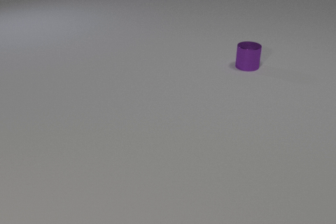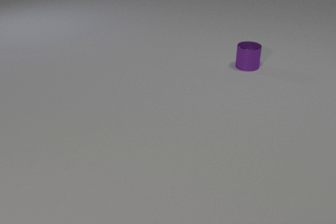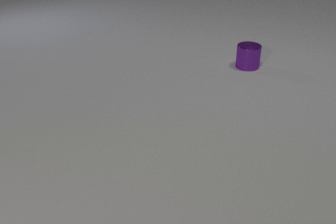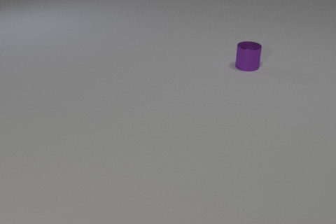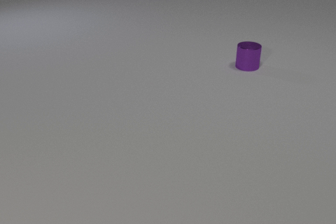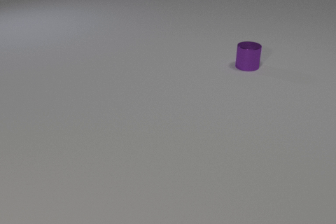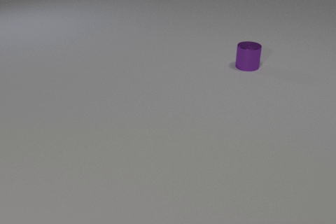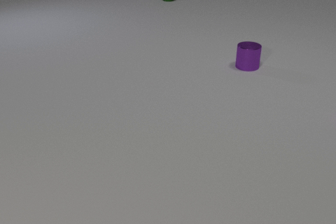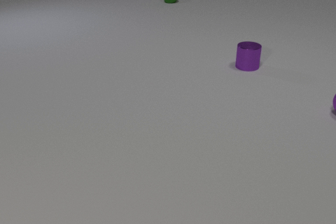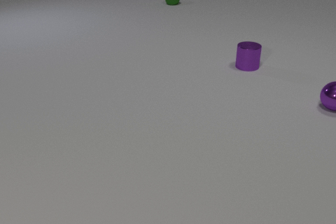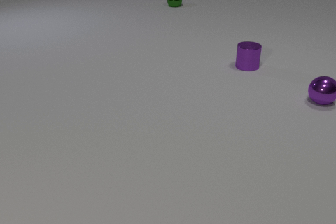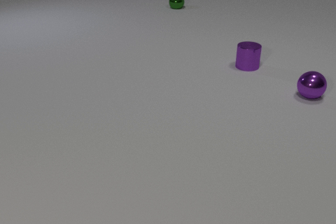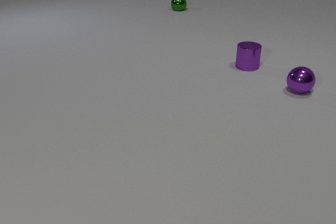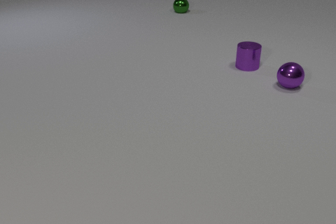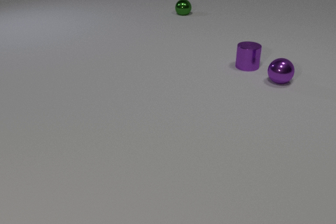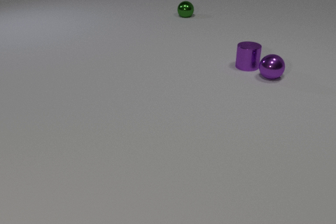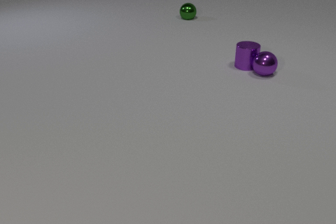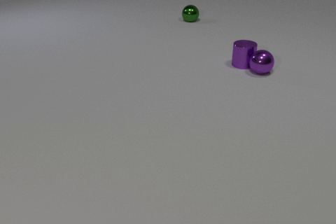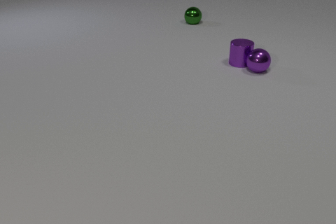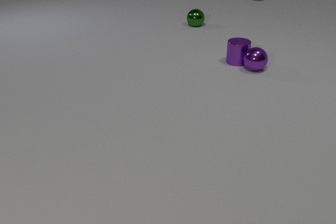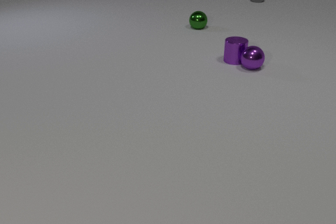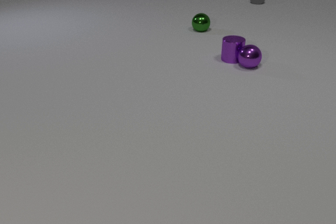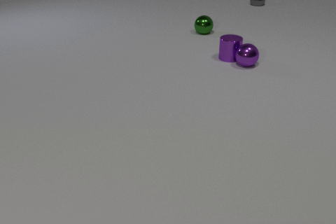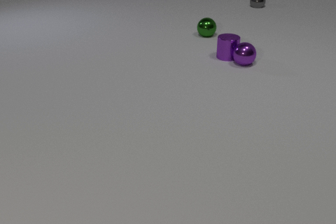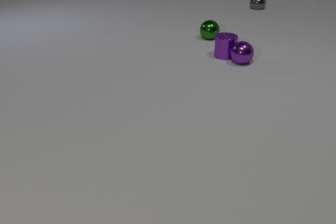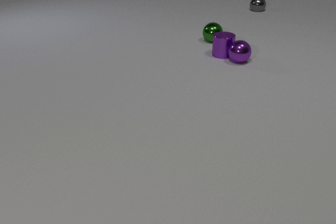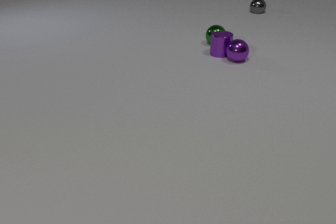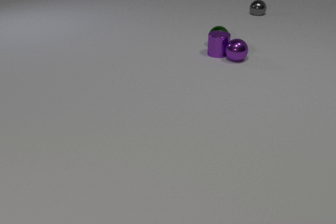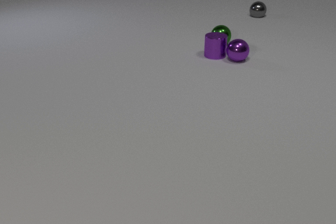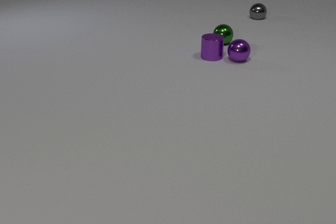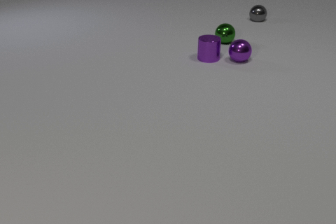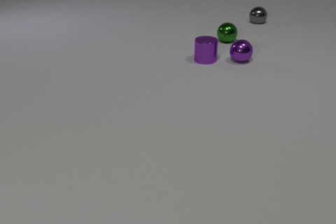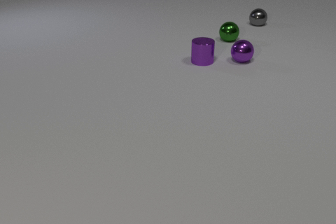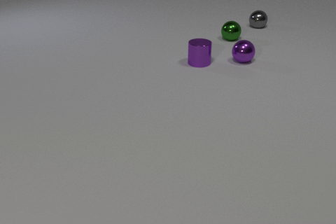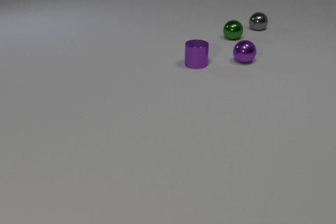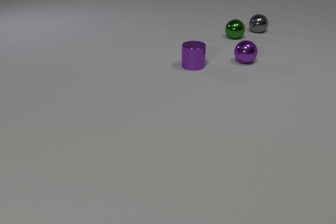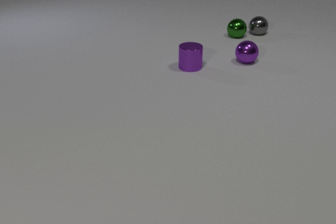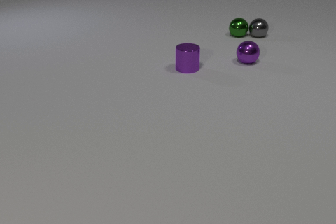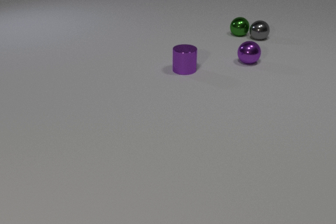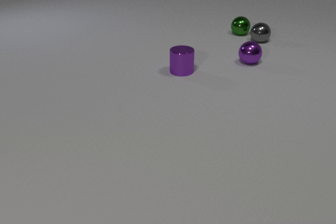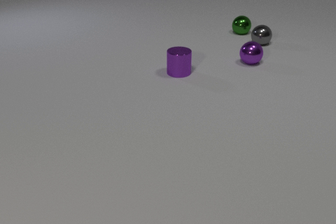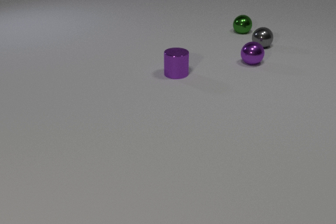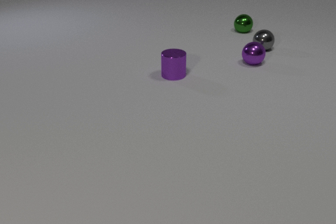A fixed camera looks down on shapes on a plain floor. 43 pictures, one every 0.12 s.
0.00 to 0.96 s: The green metal sphere comes in at the top edge, rolls toward the camera.
0.96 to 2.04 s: The purple metal sphere rolls to the left and away from the camera. The purple metal cylinder moves, and ends about where it began. The green metal sphere rolls toward the camera. The purple metal sphere and the purple metal cylinder collide.
2.04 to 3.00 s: The purple metal sphere rolls away from the camera and to the left. The purple metal cylinder slides away from the camera and to the left. The green metal sphere rolls toward the camera. The gray metal sphere comes in at the top edge, rolls toward the camera.
3.00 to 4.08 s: The purple metal sphere rolls to the right. The purple metal cylinder slides toward the camera and to the left. The green metal sphere rolls to the right and away from the camera. The gray metal sphere rolls toward the camera. The purple metal cylinder and the green metal sphere collide.
4.08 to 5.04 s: The purple metal sphere rolls to the right. The purple metal cylinder slides toward the camera and to the left. The green metal sphere rolls away from the camera and to the right. The gray metal sphere rolls toward the camera. The green metal sphere and the gray metal sphere collide.
What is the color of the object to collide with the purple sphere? purple.
How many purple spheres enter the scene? 1.
What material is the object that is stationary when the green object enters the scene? metal.
